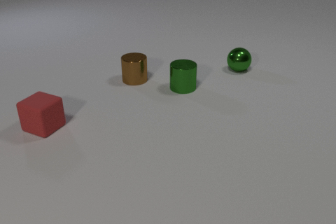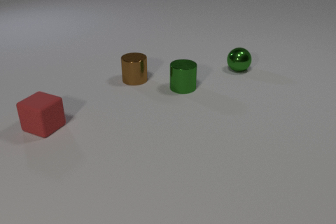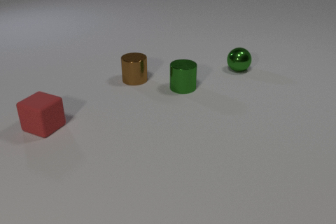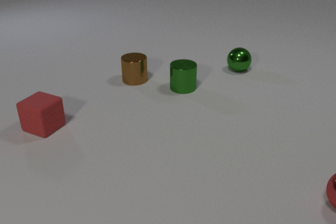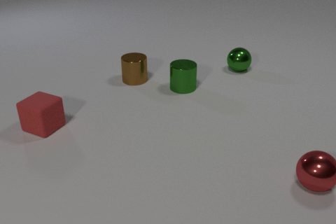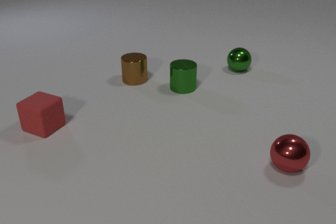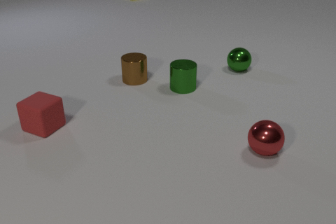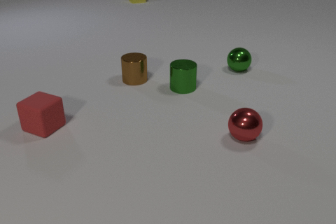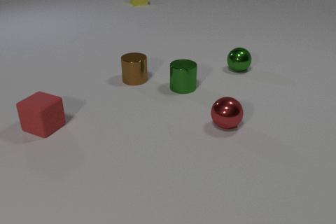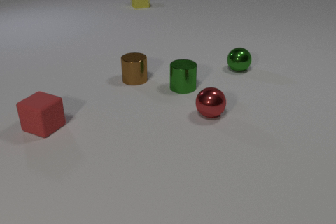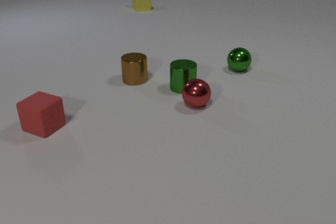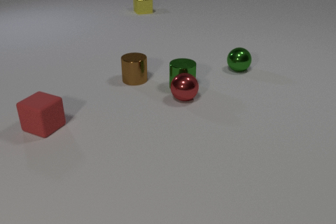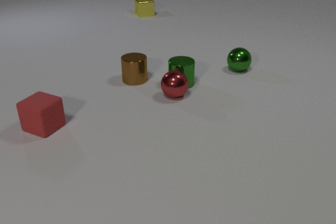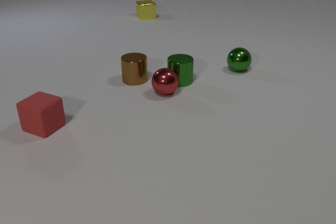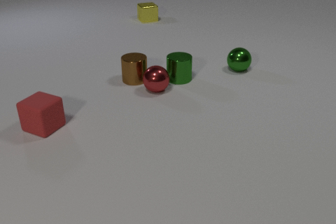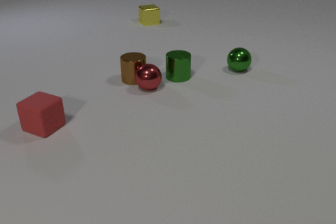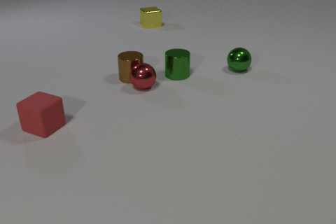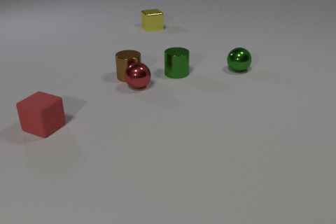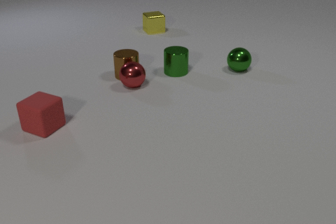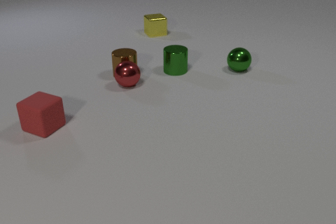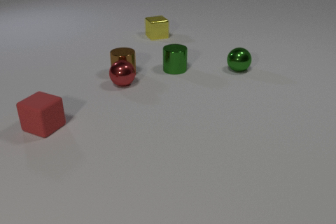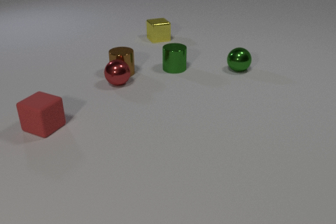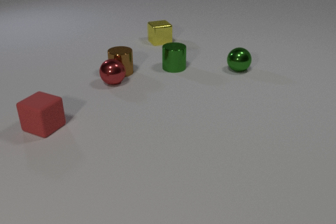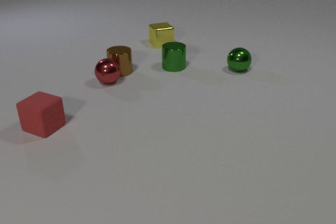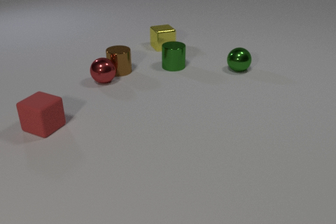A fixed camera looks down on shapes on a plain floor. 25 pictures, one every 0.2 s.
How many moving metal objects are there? 4.
How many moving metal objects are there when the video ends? 4.
What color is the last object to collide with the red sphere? brown.
0.0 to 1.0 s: The red metal sphere comes in at the right edge, rolls to the left and away from the camera.
1.0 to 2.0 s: The red metal sphere rolls away from the camera and to the left. The yellow metal cube comes in at the top edge, slides toward the camera.
2.0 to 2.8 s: The red metal sphere rolls to the left and away from the camera. The green metal cylinder slides away from the camera. The yellow metal cube slides toward the camera. The red metal sphere and the green metal cylinder collide.
2.8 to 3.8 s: The red metal sphere rolls to the left and away from the camera. The green metal cylinder slides away from the camera. The brown metal cylinder slides away from the camera and to the left. The yellow metal cube slides toward the camera. The red metal sphere and the brown metal cylinder collide.
3.8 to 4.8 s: The red metal sphere rolls to the left and away from the camera. The green metal cylinder slides away from the camera. The brown metal cylinder slides away from the camera and to the left. The yellow metal cube slides toward the camera.
